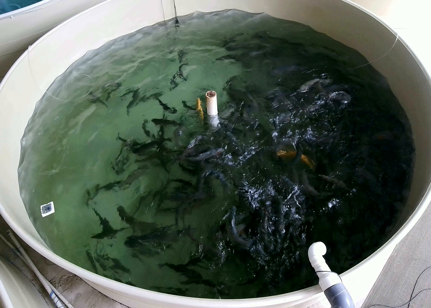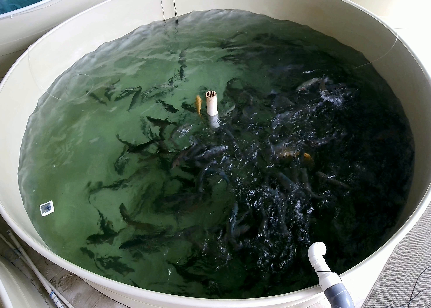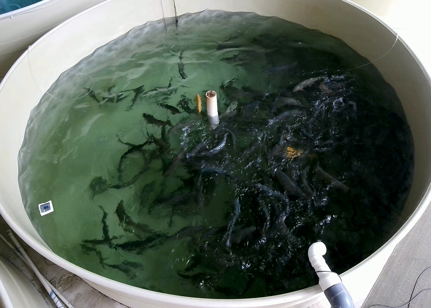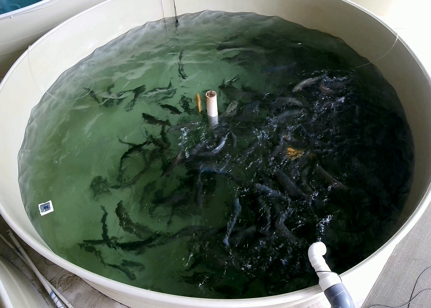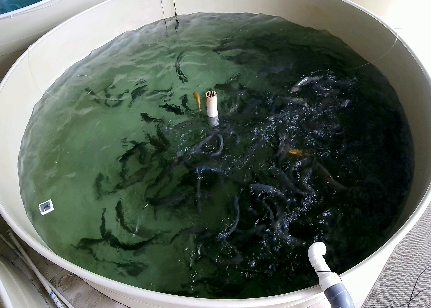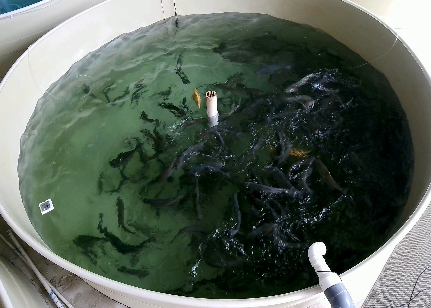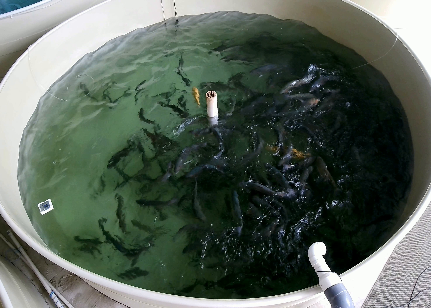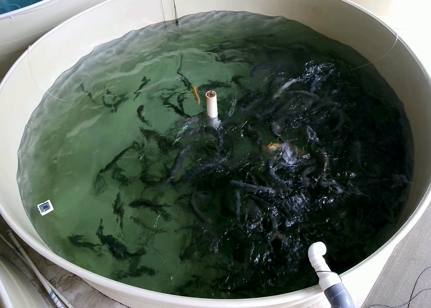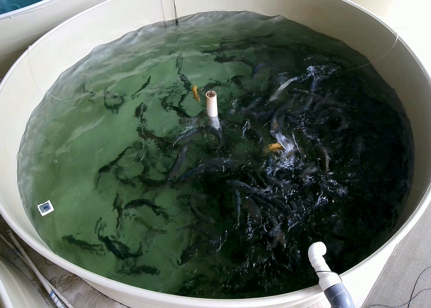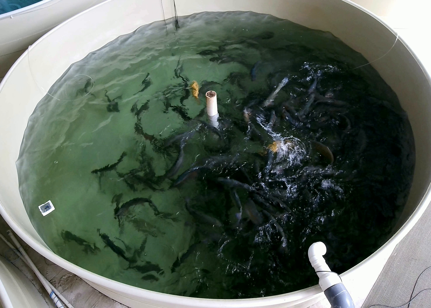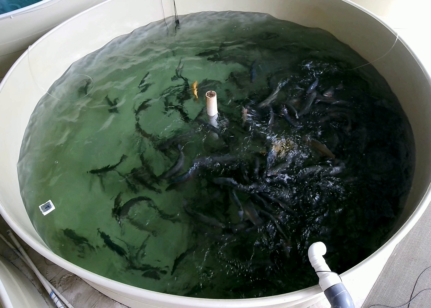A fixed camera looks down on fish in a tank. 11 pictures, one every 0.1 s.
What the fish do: Strong feeding.
